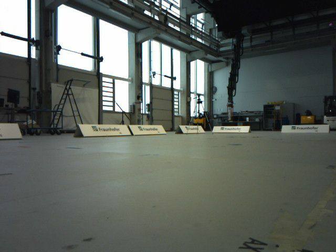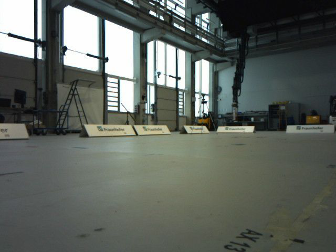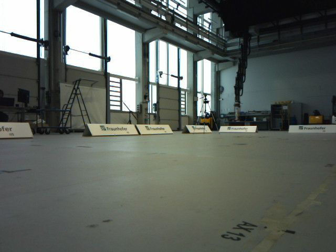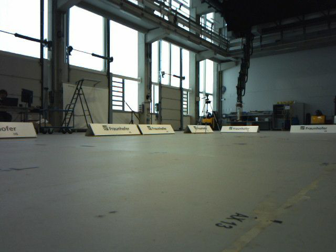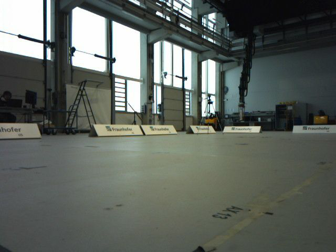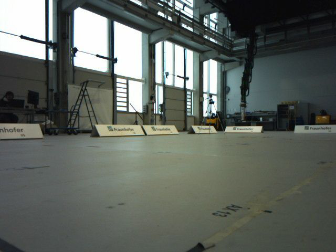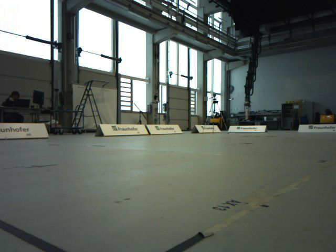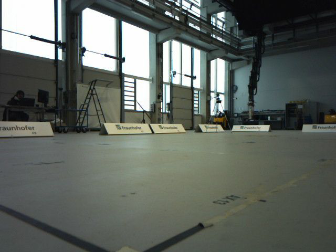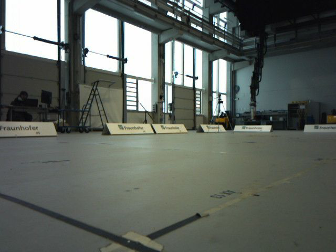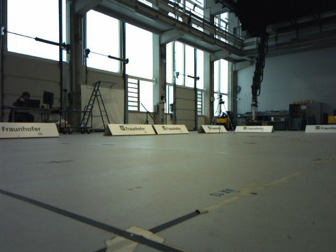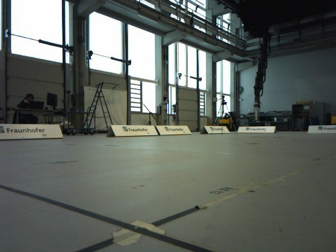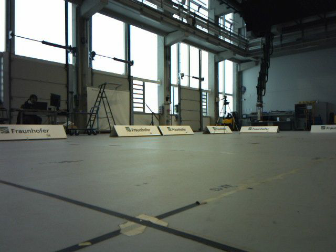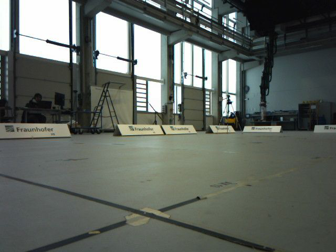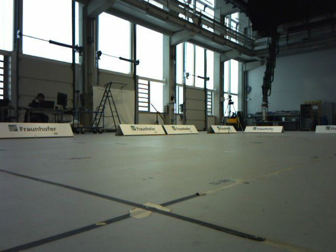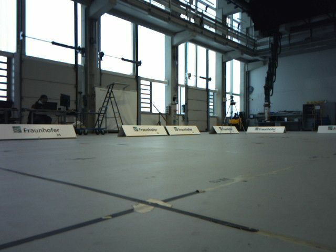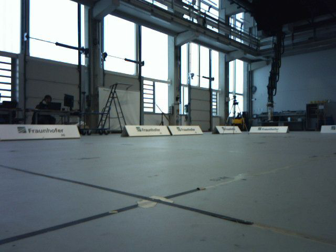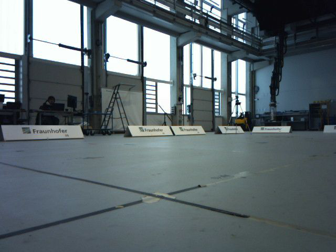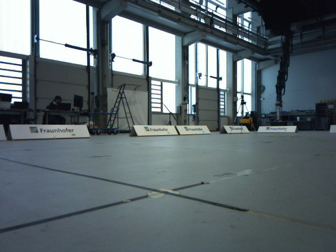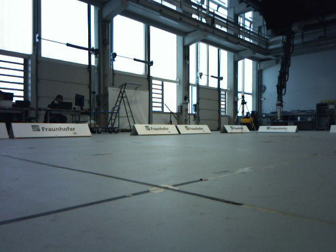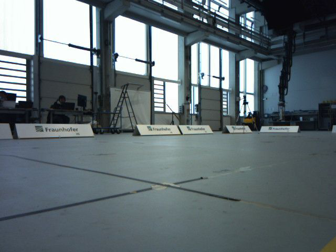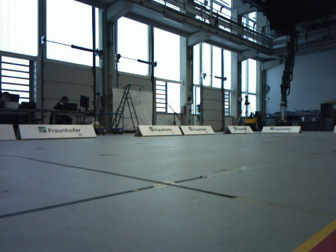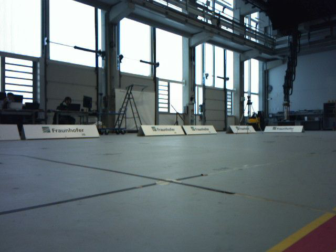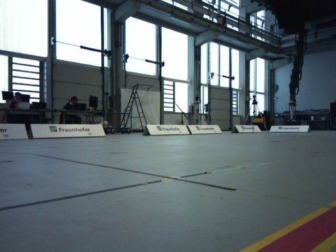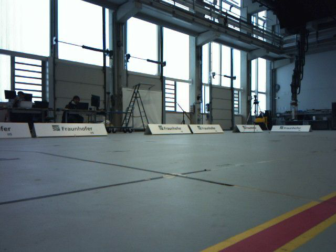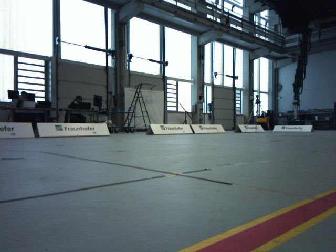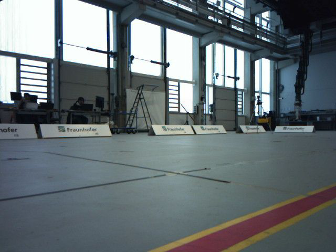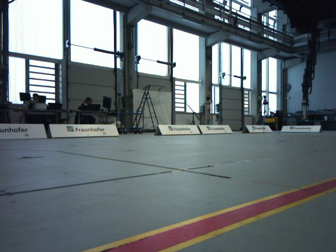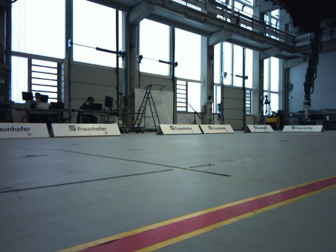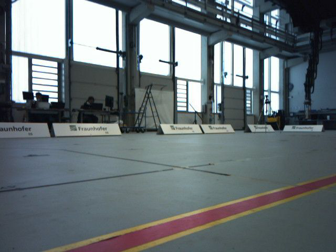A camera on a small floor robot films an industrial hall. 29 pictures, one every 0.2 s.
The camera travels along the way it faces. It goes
backward.
0.0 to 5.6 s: The camera swings to its left by about 15 degrees, and the scene slides to the right. It travels backward, about 1.2 m, so what stands in front gets smaller.
The film runs backward here.
